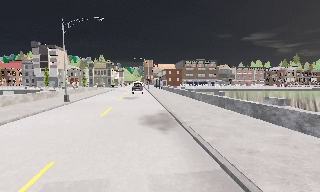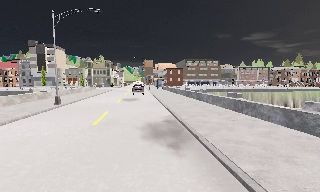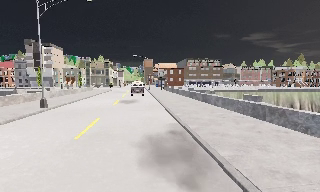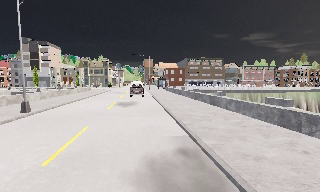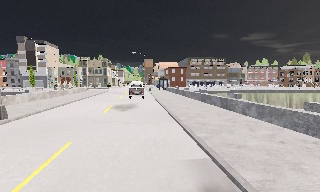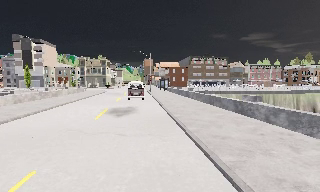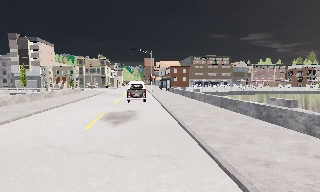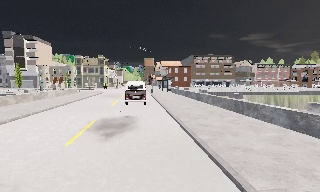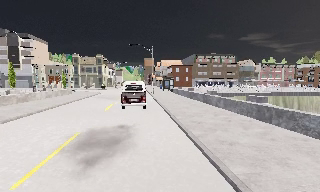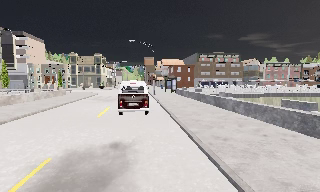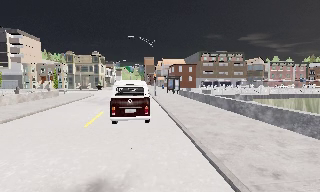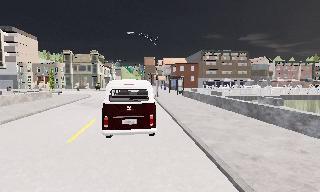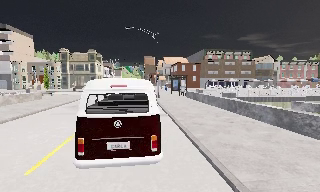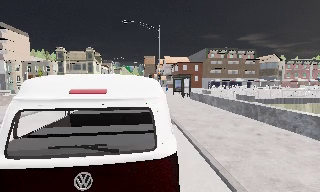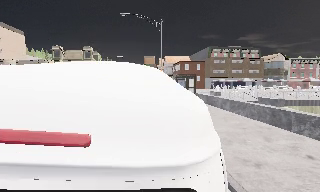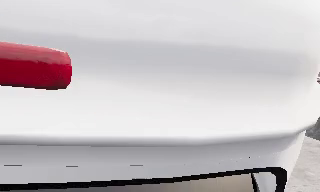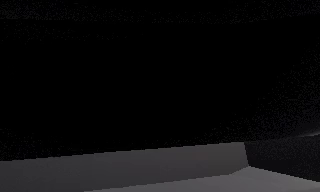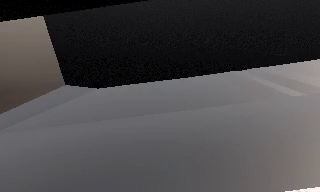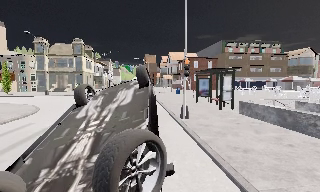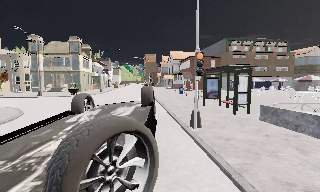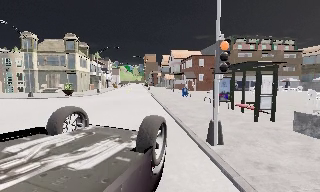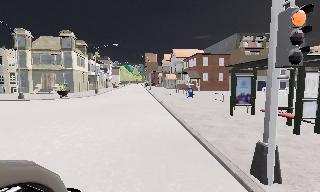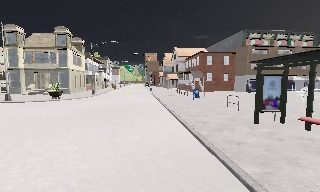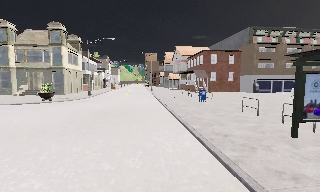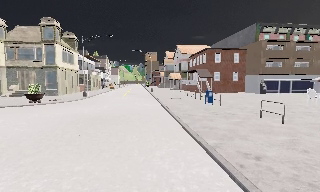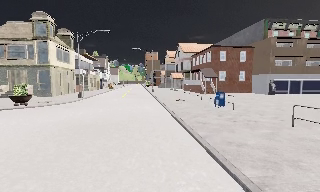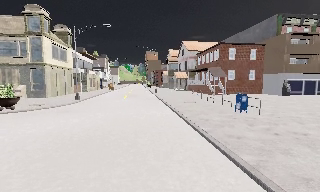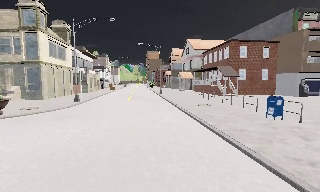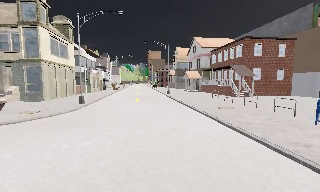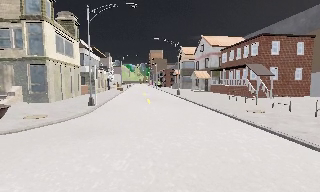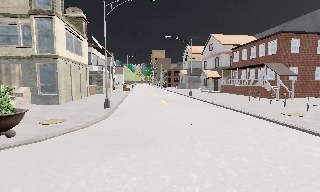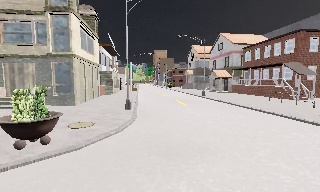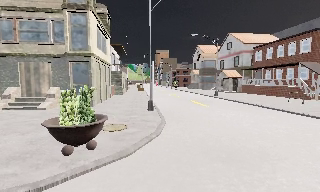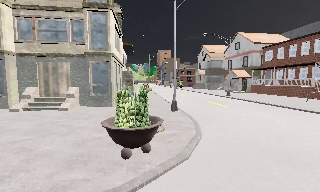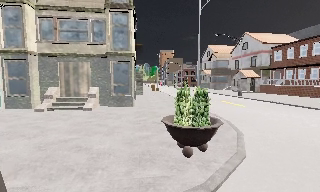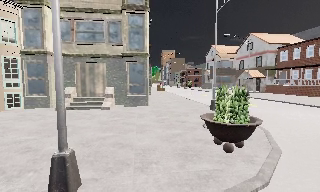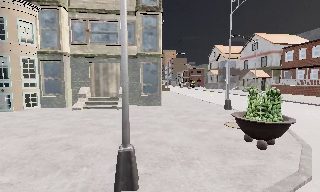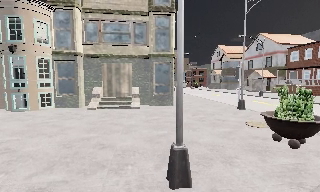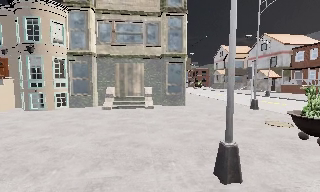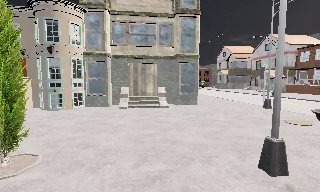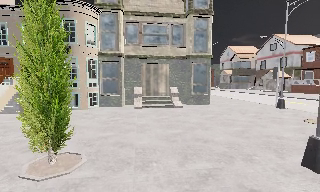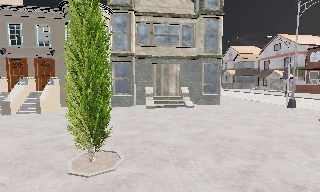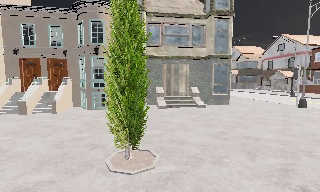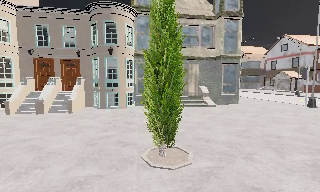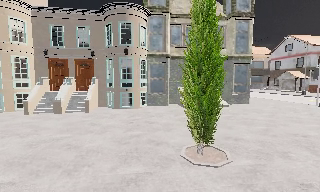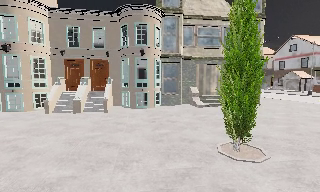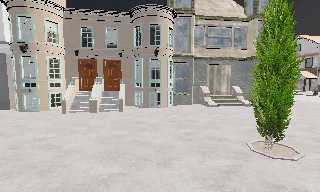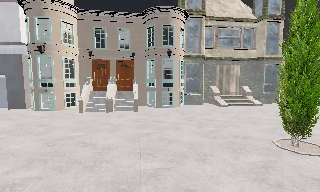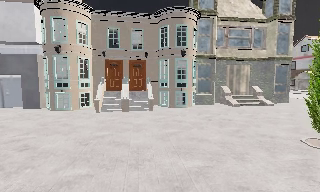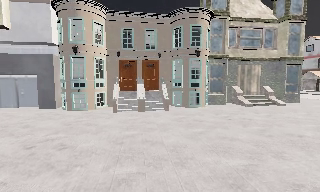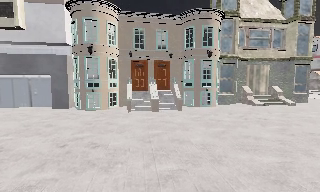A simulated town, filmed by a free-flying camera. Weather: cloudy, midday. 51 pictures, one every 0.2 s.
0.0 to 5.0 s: The camera travels forward, about 45 m, so what stands in front looms larger.
5.0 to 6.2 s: The camera travels forward and to its left, about 11 m, so what stands in front looms larger.
6.2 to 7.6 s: The camera travels to its left, about 9 m, so close, fixed things drift to the right. It loses speed.
7.6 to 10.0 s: The camera travels to its left, about 11 m, so close, fixed things drift to the right.
The film runs forward here.
